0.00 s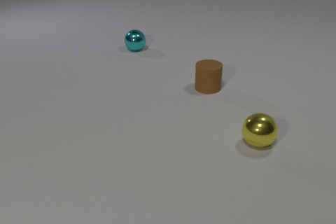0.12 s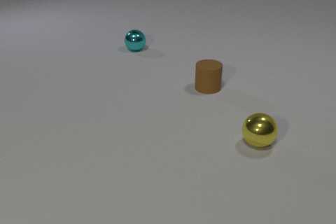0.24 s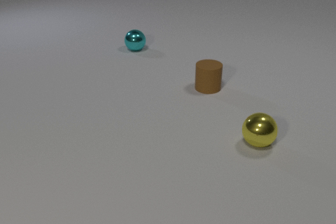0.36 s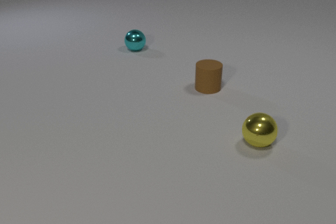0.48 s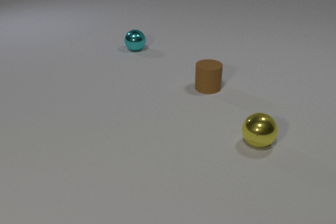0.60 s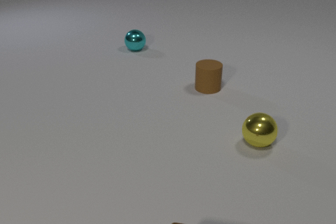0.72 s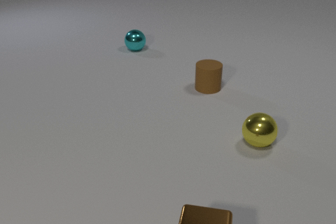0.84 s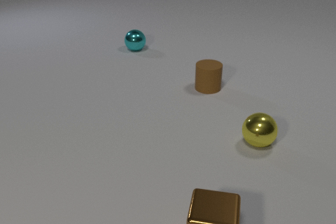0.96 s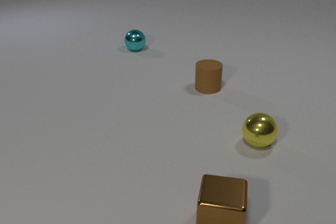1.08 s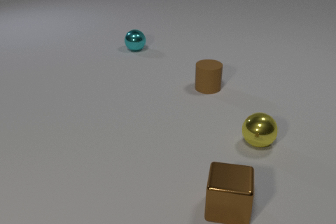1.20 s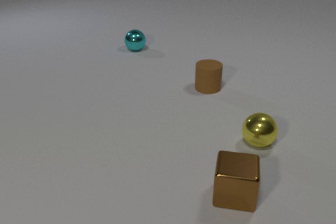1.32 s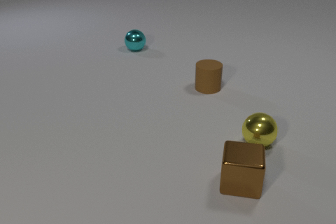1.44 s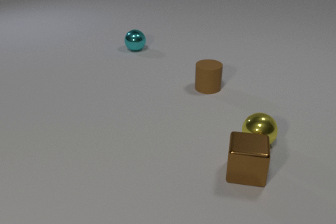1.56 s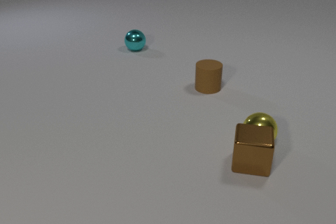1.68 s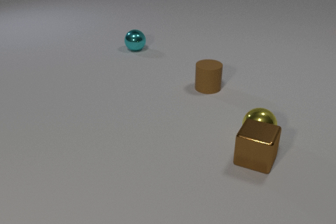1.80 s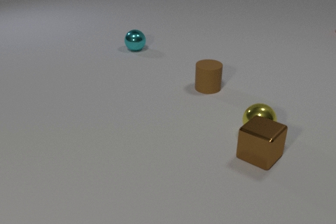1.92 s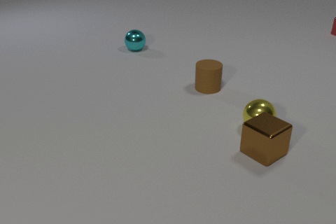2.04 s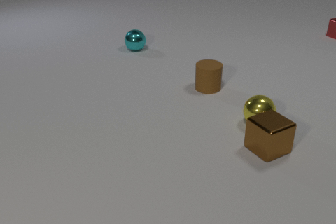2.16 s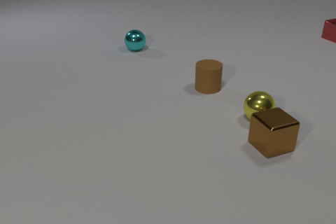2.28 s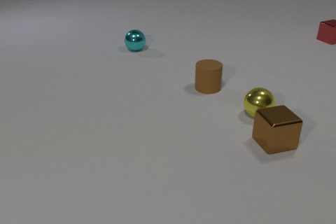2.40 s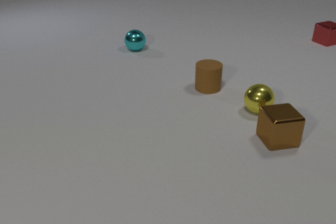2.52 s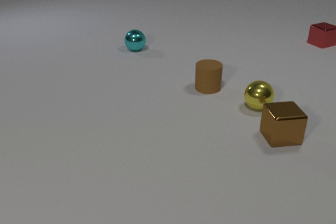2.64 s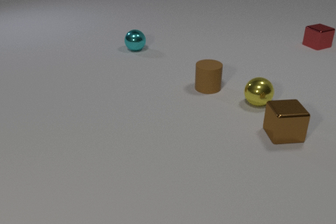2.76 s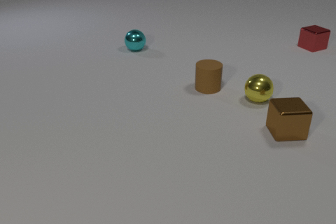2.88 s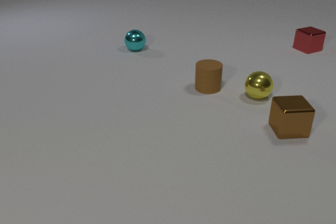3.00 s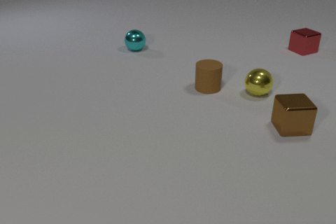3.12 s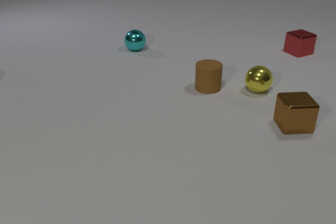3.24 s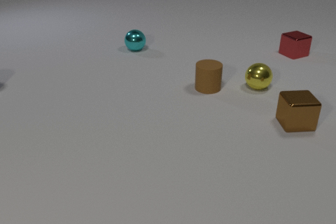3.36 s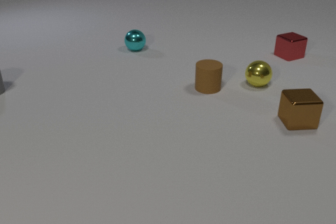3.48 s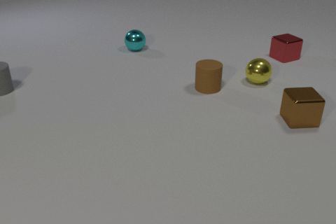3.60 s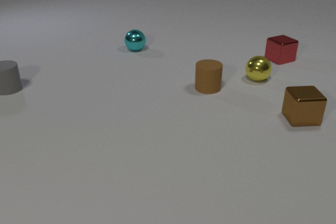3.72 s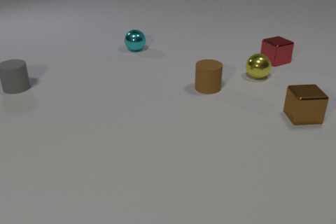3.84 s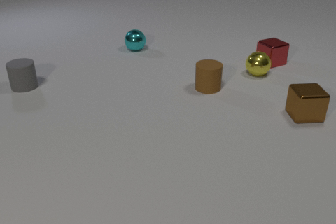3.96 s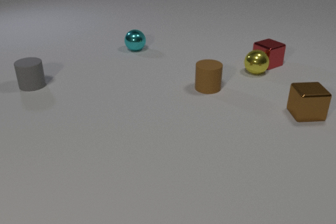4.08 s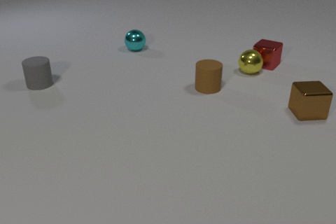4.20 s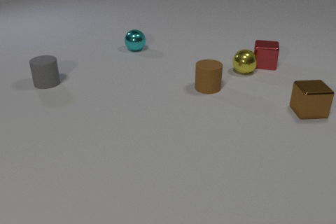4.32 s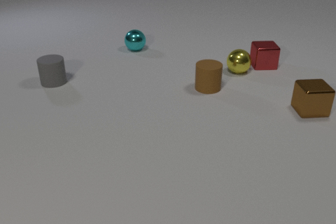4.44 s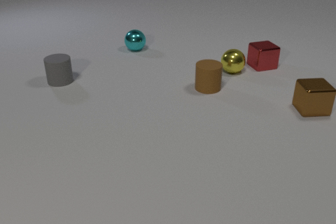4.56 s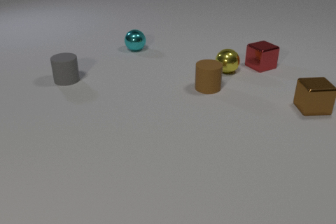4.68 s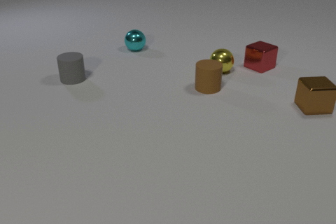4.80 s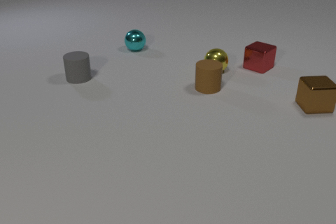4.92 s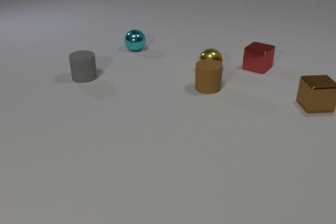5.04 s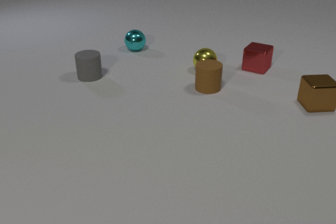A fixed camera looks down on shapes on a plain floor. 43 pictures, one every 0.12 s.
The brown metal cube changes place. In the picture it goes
away from the camera.
The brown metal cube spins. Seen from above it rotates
clockwise.
0.00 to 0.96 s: The brown metal cube comes in at the bottom edge, slides away from the camera.
0.96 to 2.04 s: The brown metal cube slides away from the camera, spins clockwise seen from above by about 45 degrees, its near face sliding to the left. The yellow metal sphere rolls away from the camera. The red metal cube comes in at the right edge, slides toward the camera and to the left. The brown metal cube and the yellow metal sphere collide.
2.04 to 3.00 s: The brown metal cube slides away from the camera and to the right, spins clockwise seen from above by about 30 degrees, its near face sliding to the left. The yellow metal sphere rolls away from the camera. The red metal cube slides toward the camera and to the left.
3.00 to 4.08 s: The brown metal cube slides away from the camera. The yellow metal sphere rolls away from the camera. The red metal cube slides toward the camera and to the left, spins counterclockwise seen from above by about 30 degrees, its near face sliding to the right. The gray rubber cylinder comes in at the left edge, slides to the right. The yellow metal sphere and the red metal cube collide.
4.08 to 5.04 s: The brown metal cube slides away from the camera. The yellow metal sphere rolls to the left. The red metal cube slides toward the camera and to the left, spins so that its near face slides to the right, counterclockwise seen from above. The gray rubber cylinder slides to the right.
How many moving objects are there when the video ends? 4.
Are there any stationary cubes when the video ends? no.
What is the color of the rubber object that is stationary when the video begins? brown.
